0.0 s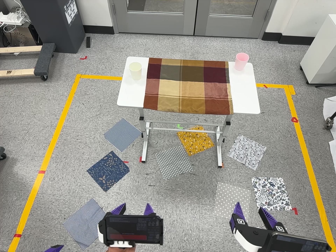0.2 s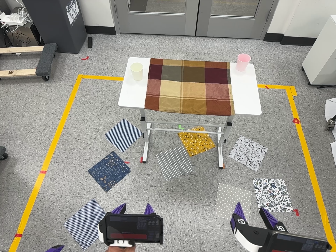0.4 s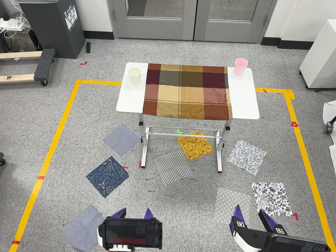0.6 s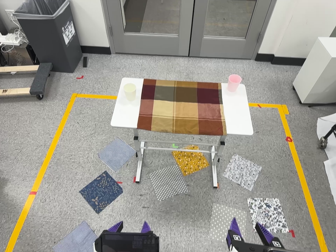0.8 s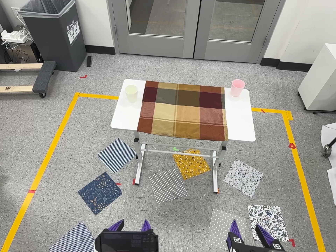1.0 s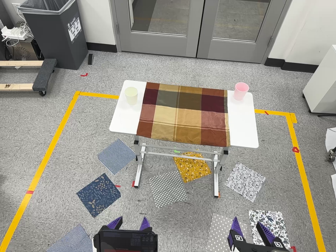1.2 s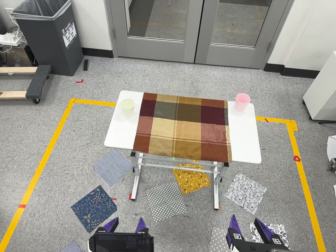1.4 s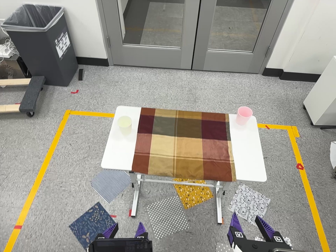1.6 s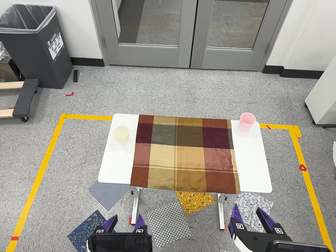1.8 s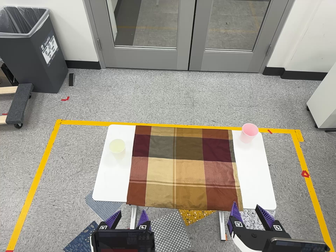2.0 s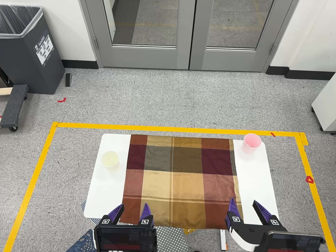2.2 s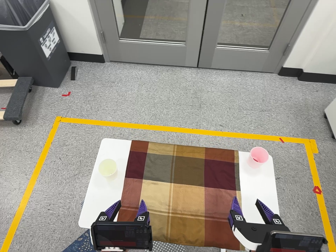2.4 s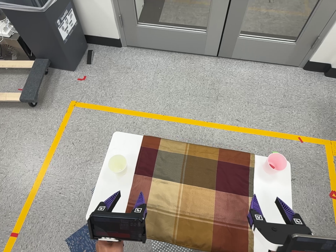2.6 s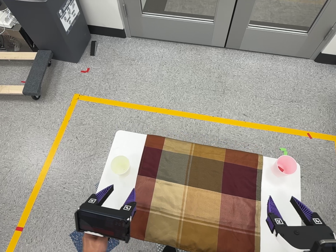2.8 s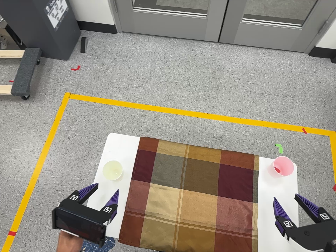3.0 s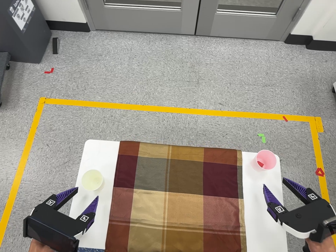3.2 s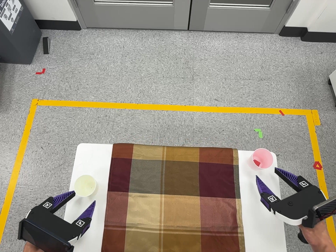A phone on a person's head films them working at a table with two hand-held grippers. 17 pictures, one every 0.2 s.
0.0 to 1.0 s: The camera travels toward the top of its view, forward and to its right, about 12 cm, so close, fixed things drift downward.
1.0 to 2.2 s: The camera travels toward the top of its view and forward, about 60 cm, so close, fixed things drift downward.
2.2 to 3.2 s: The camera travels toward the top of its view and forward, about 26 cm. Its aim tips toward the bottom of its view by about 10 degrees.
The film runs forward here.
